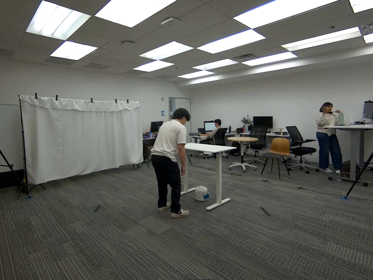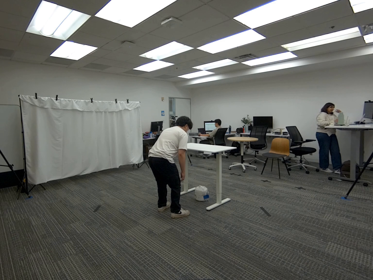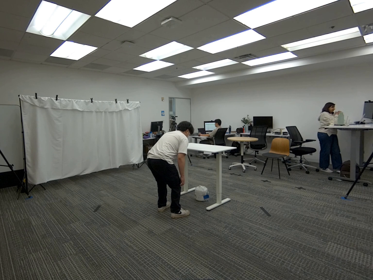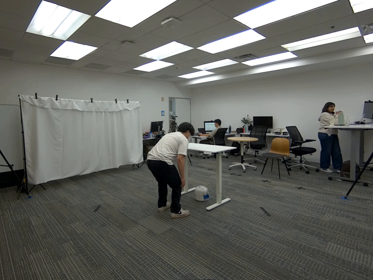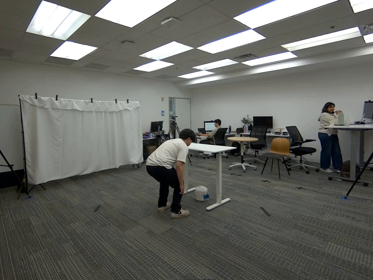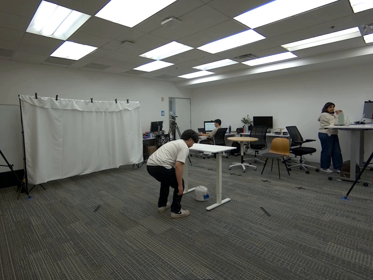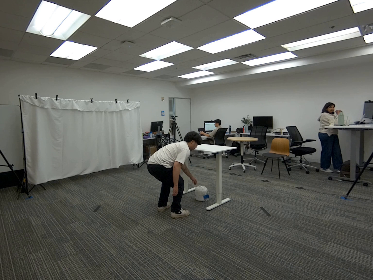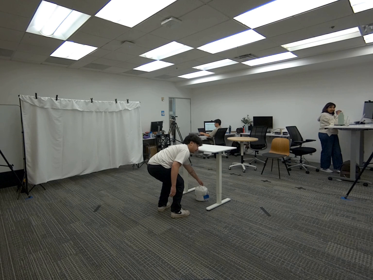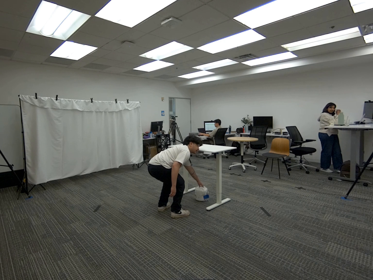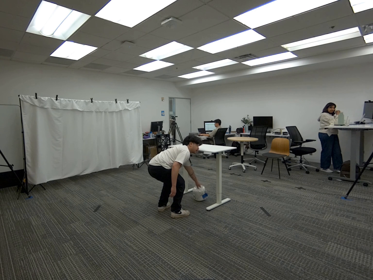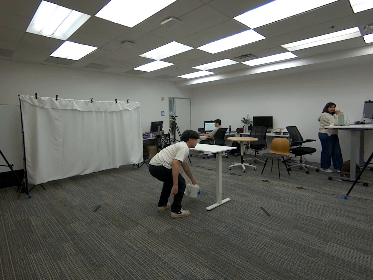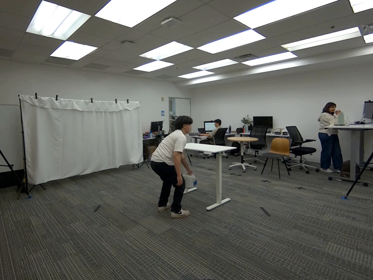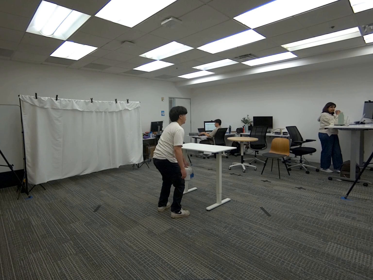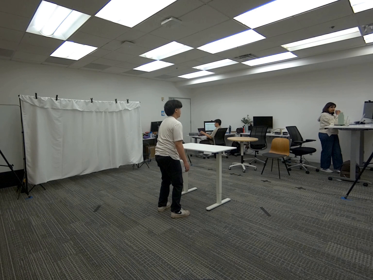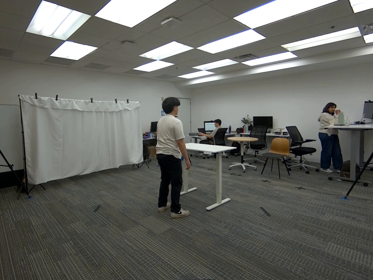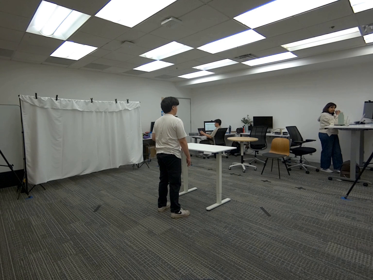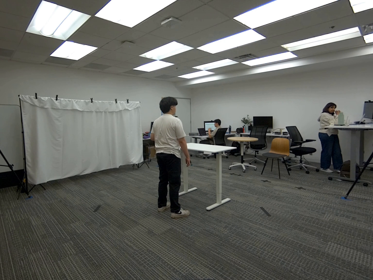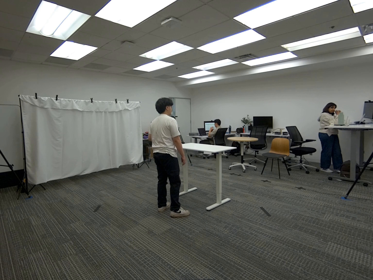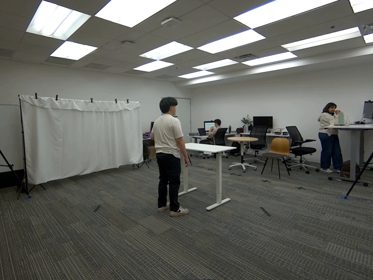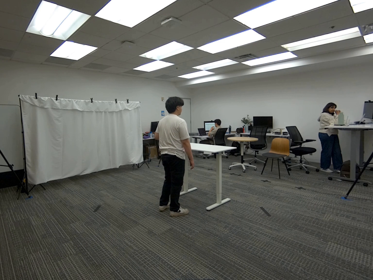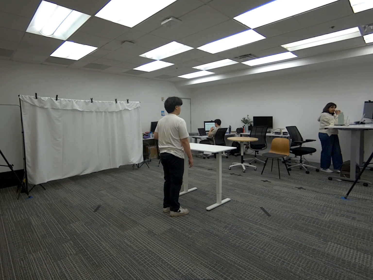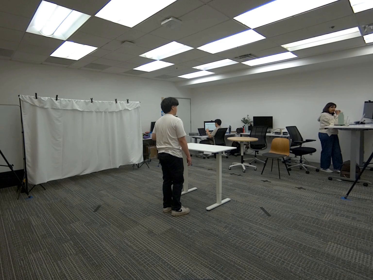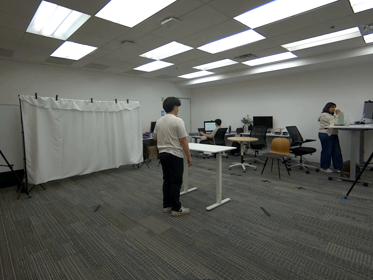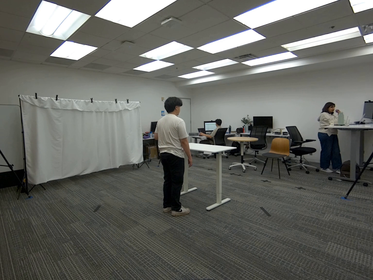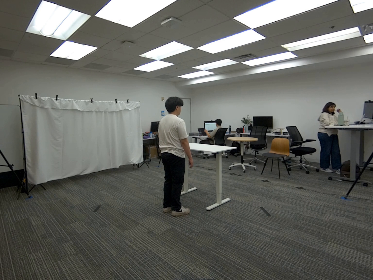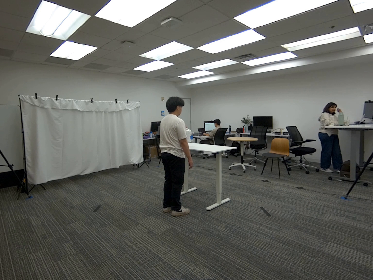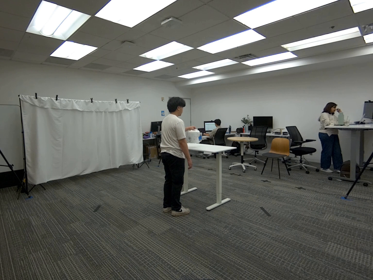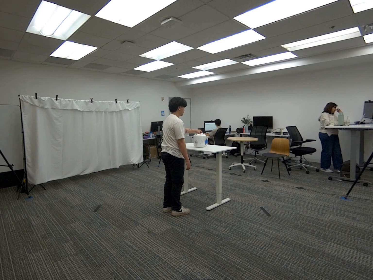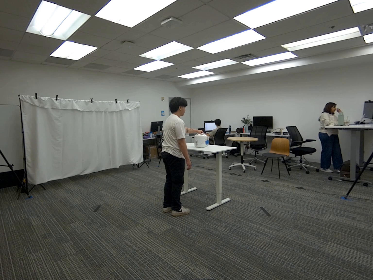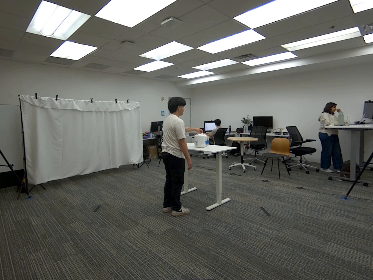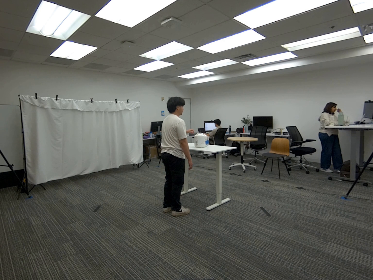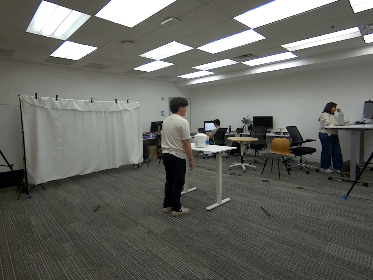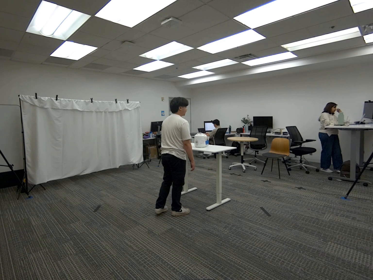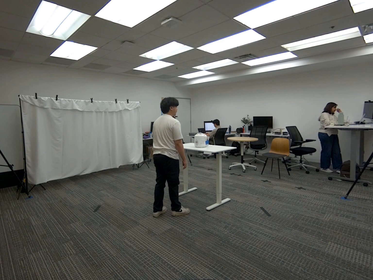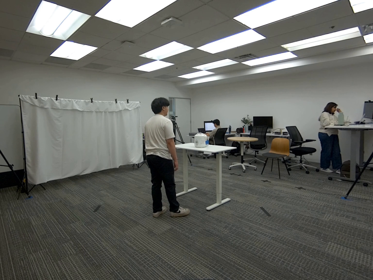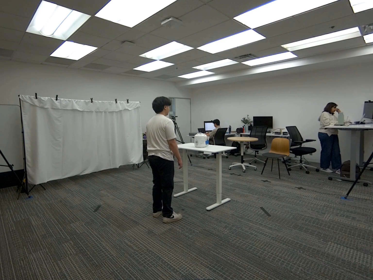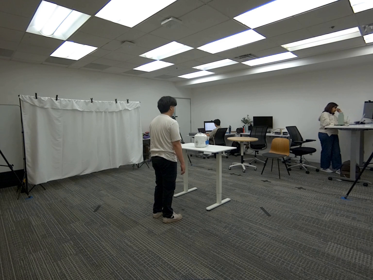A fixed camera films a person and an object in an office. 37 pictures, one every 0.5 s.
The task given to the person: Walk over to the rice cooker under the white desk and use your left hand to pick up the rice cooker and place on the white desk.
